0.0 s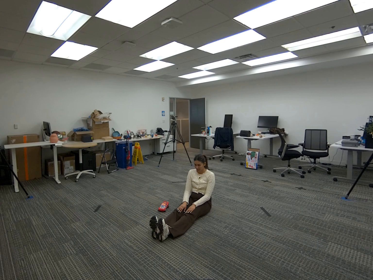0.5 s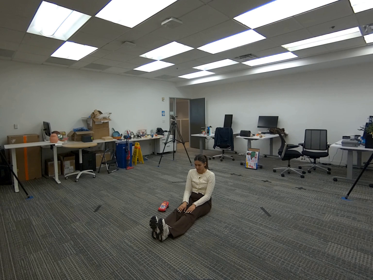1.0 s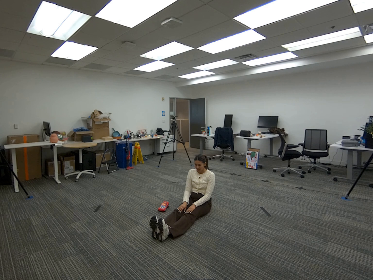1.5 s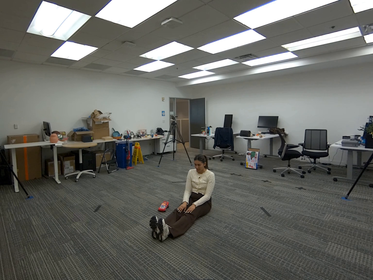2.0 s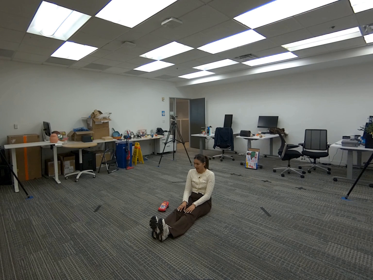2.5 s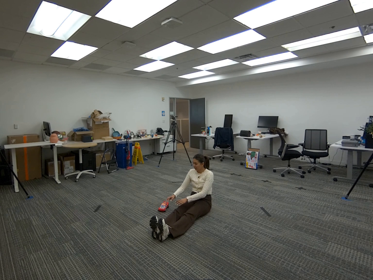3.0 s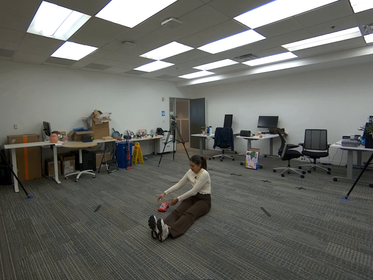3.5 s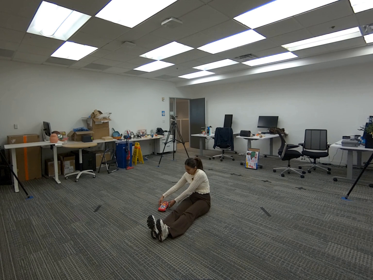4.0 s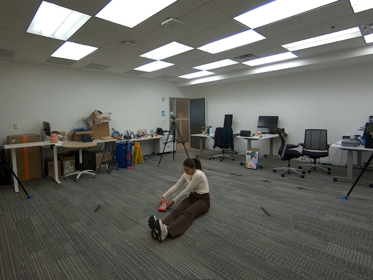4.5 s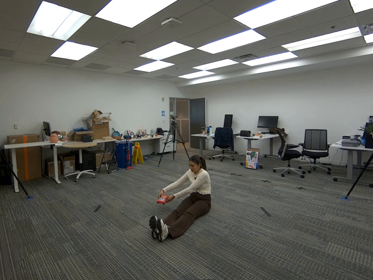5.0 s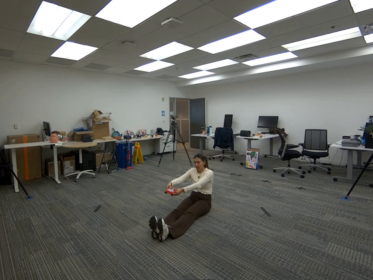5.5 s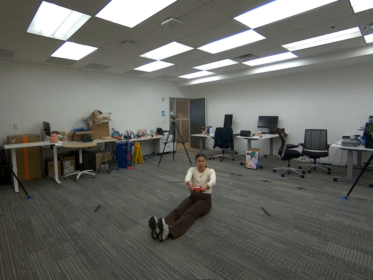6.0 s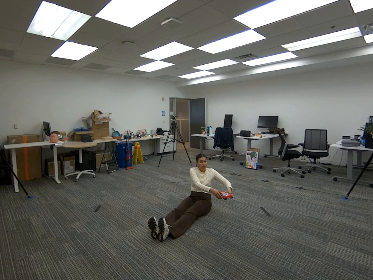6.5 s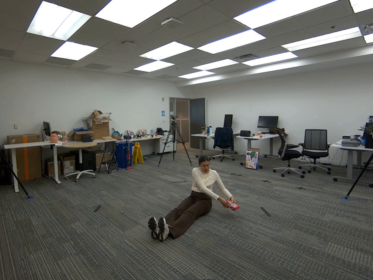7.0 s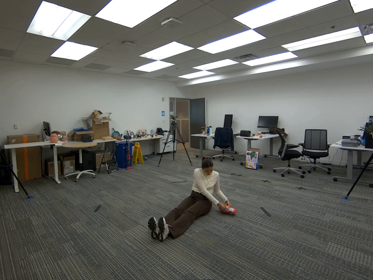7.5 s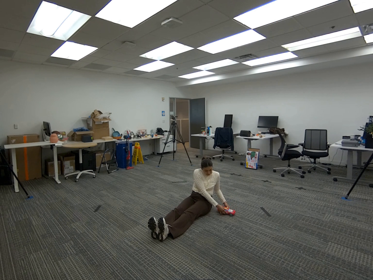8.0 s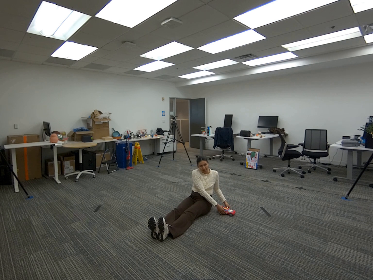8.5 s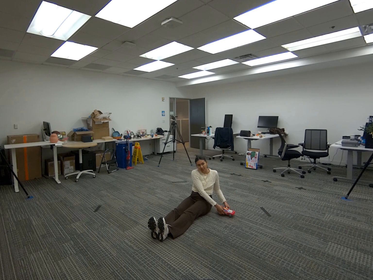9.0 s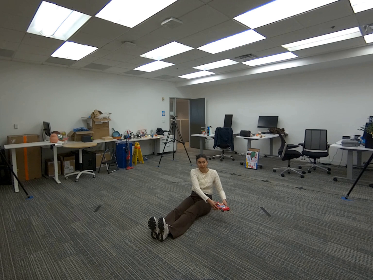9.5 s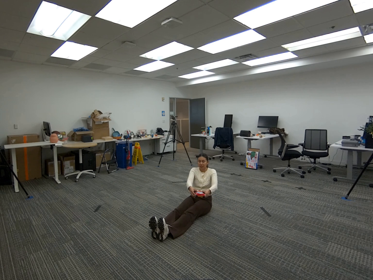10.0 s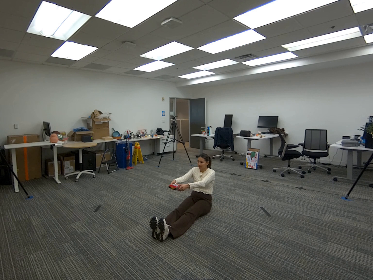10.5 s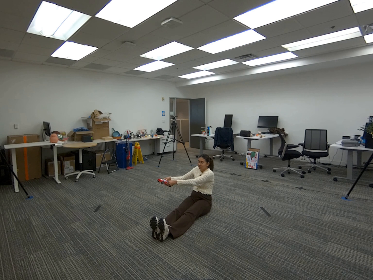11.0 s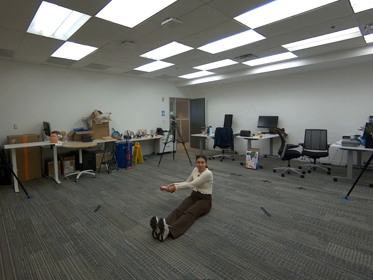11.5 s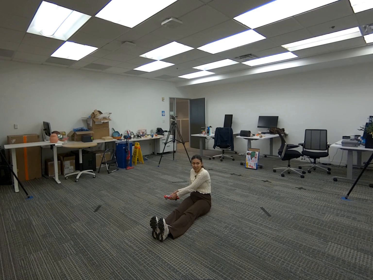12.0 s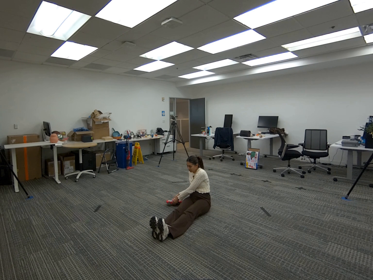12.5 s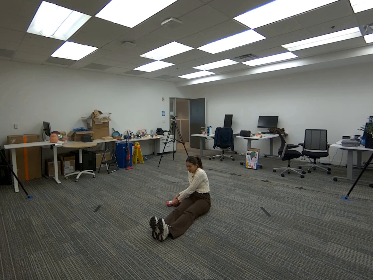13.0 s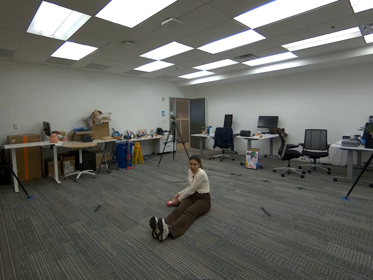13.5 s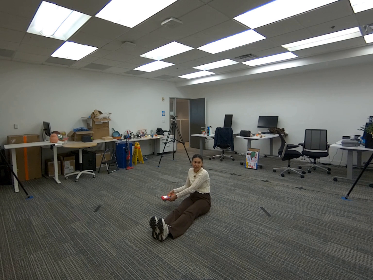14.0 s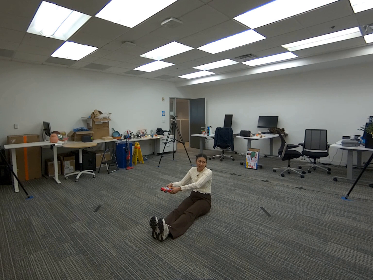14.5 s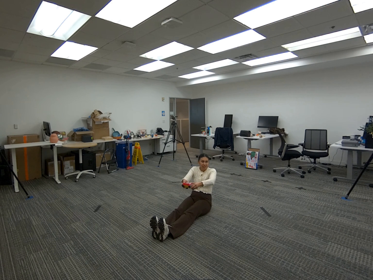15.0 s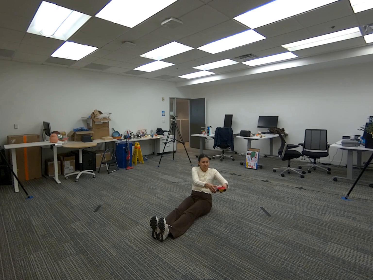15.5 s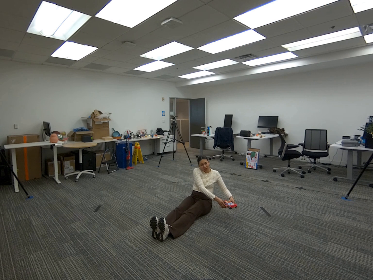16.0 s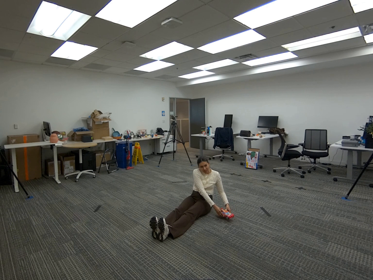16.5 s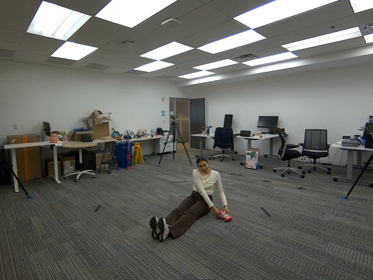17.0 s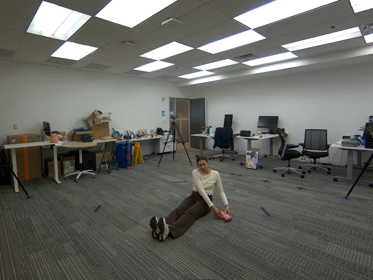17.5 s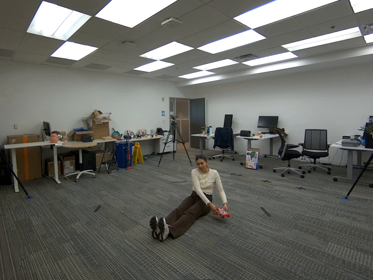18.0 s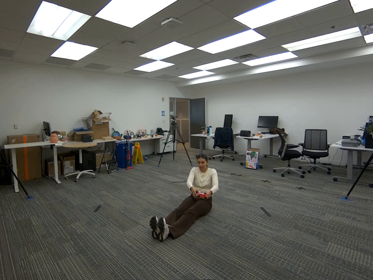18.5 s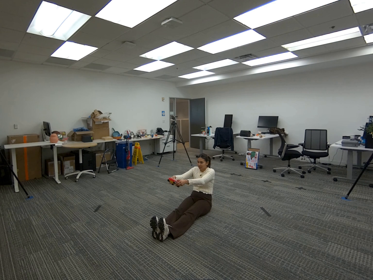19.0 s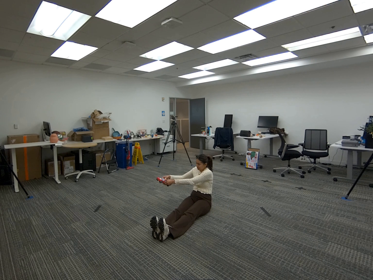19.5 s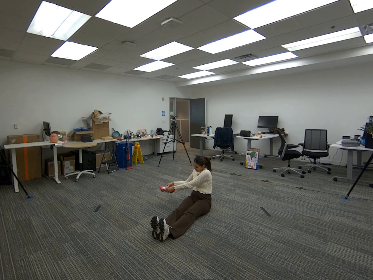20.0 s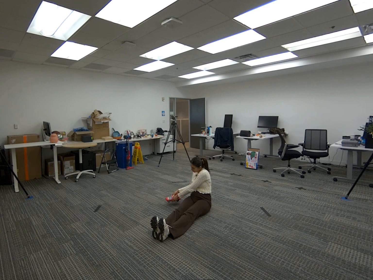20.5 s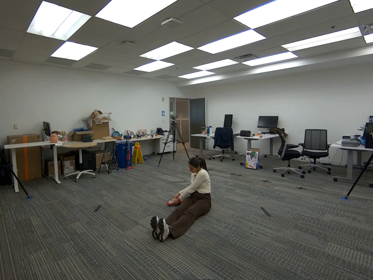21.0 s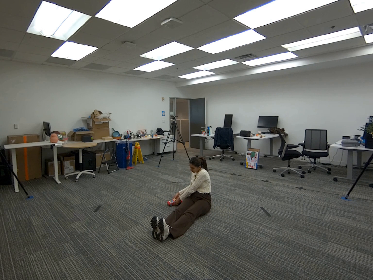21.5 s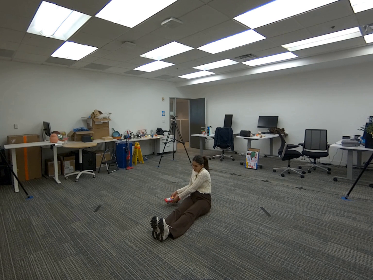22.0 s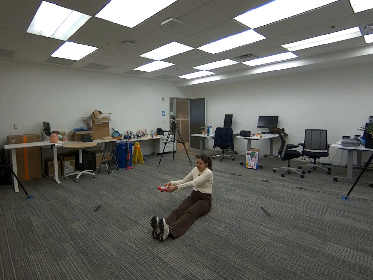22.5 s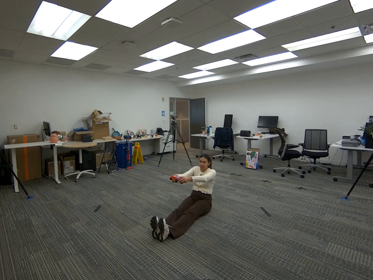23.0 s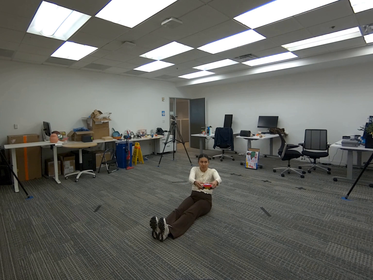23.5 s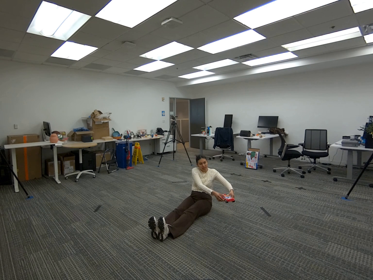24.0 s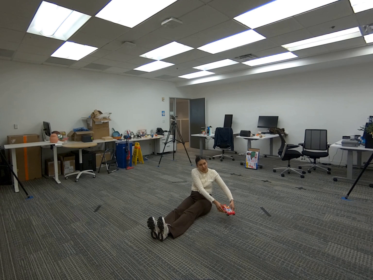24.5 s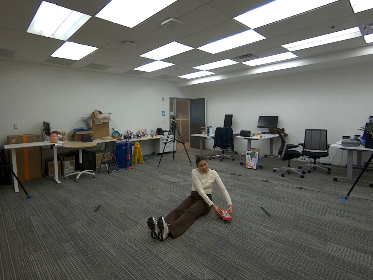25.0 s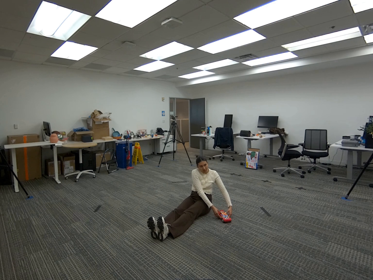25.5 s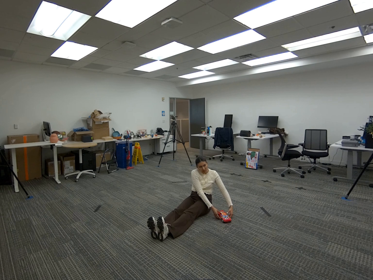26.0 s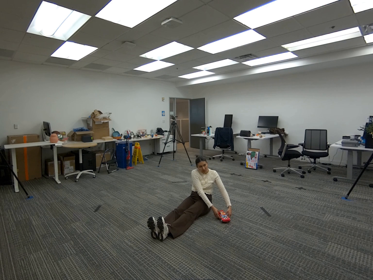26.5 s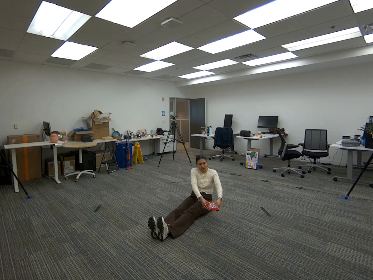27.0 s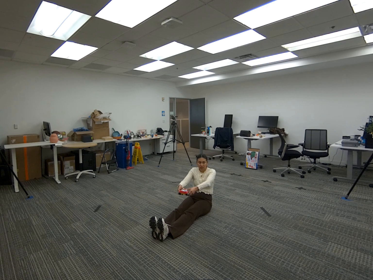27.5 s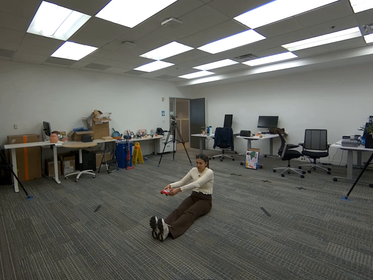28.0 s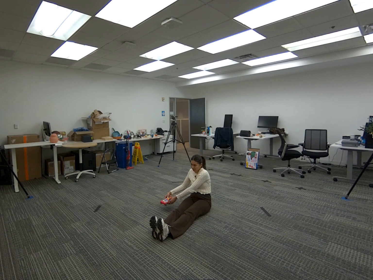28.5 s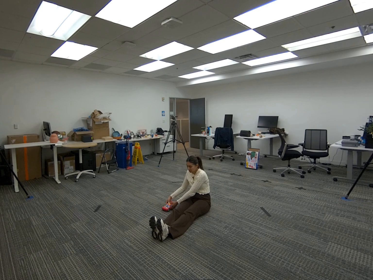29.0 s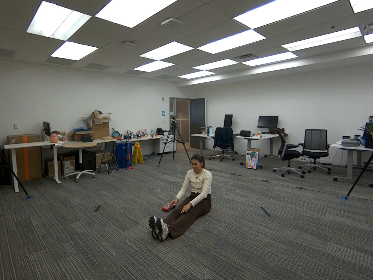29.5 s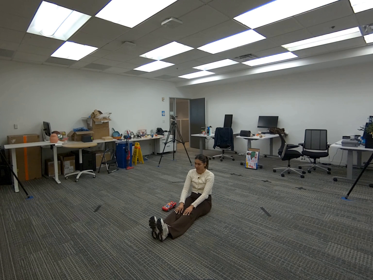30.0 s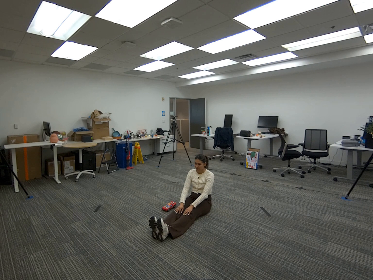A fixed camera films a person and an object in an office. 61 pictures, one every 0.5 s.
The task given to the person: Start with you already sitting on ground, reach over to pick up the car on the ground with both hands, bring it over your legs and put the car on your other side. Then reach back to pick up the car with both hands and bring it to your other side.
